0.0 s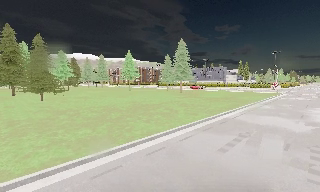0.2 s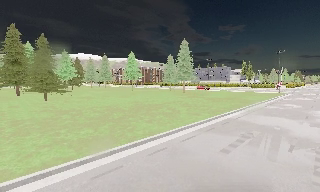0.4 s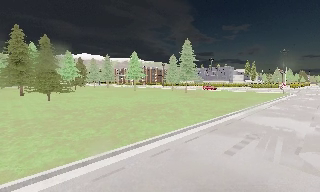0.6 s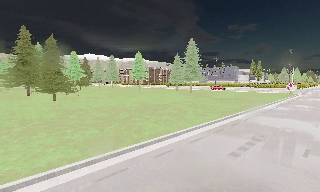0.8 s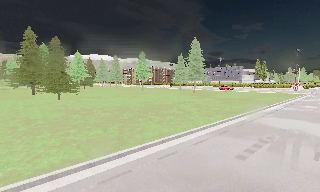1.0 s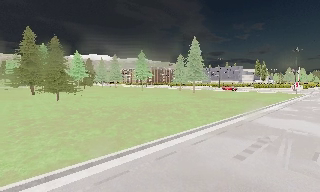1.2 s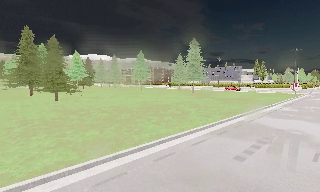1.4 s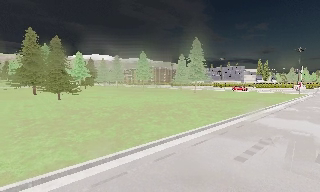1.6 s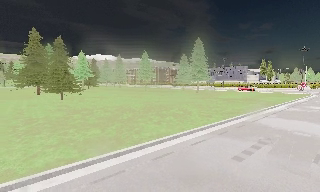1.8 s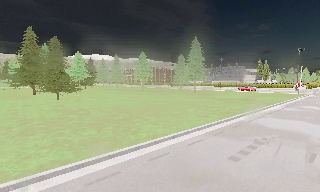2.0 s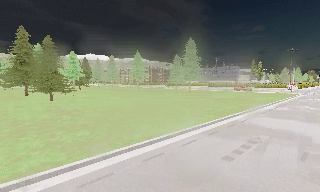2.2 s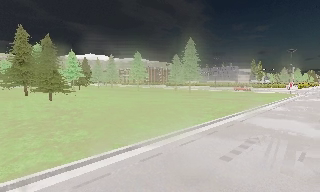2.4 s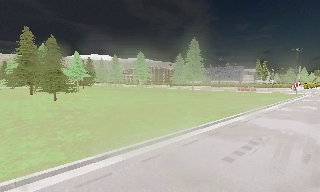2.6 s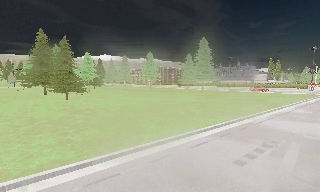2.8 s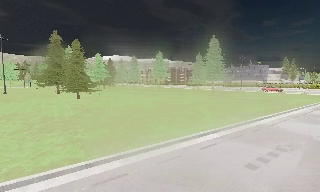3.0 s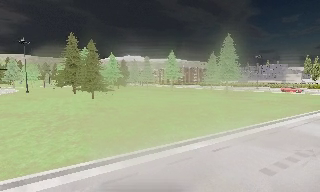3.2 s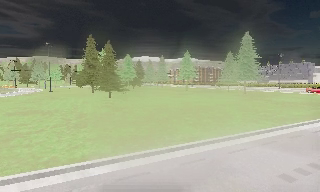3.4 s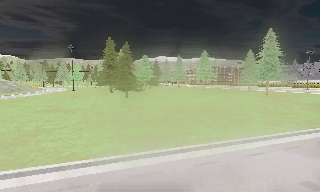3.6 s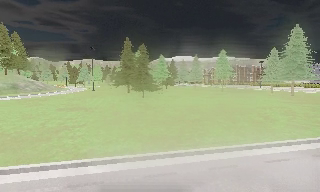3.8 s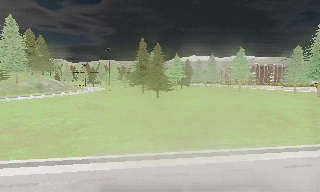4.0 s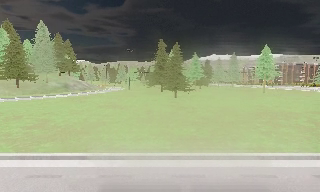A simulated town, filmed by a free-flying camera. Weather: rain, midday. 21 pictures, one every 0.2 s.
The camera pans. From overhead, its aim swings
counterclockwise.
The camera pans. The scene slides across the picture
to the right.
0.0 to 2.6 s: The camera travels to its right and forward, about 1 m.
2.6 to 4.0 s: The scene slides to the right, as the camera pans about 35 degrees to its left.
The film runs forward here.
